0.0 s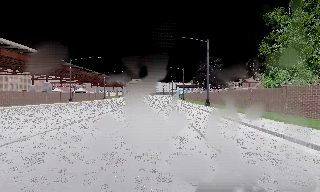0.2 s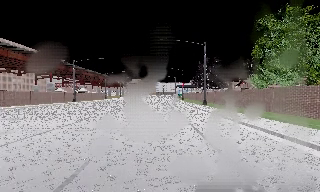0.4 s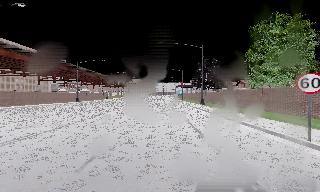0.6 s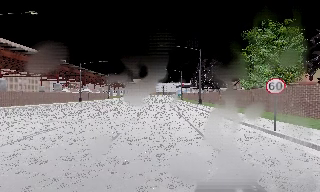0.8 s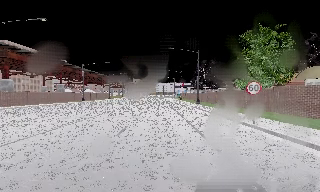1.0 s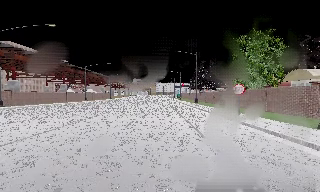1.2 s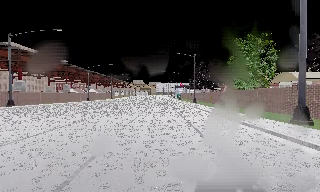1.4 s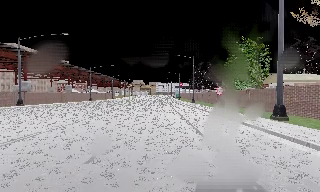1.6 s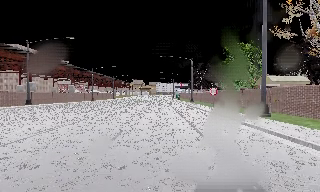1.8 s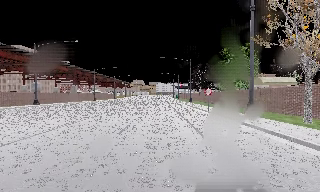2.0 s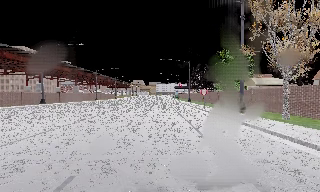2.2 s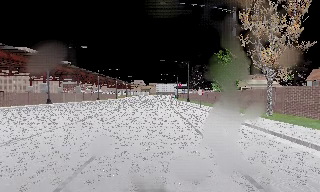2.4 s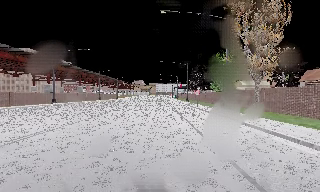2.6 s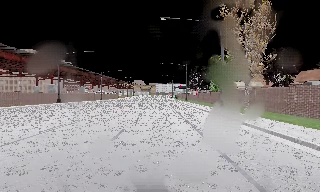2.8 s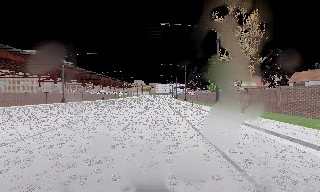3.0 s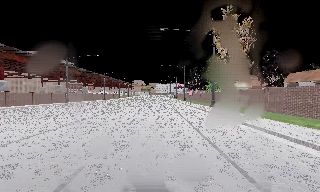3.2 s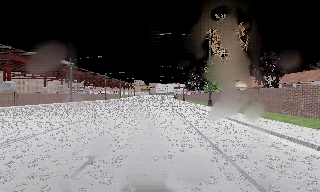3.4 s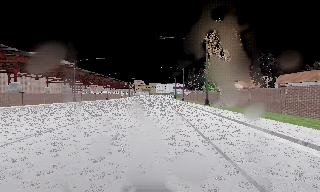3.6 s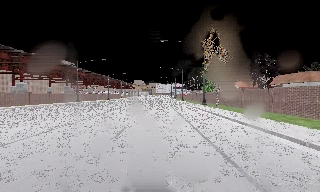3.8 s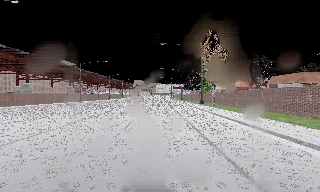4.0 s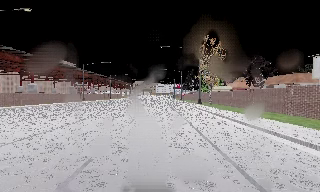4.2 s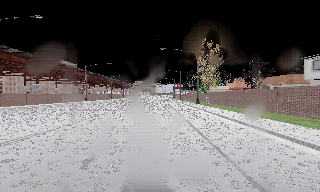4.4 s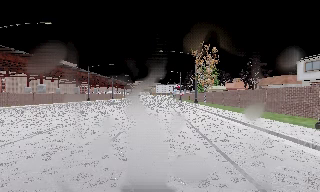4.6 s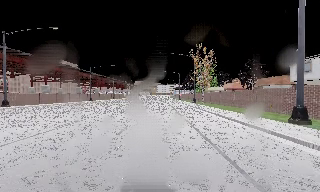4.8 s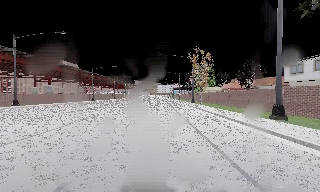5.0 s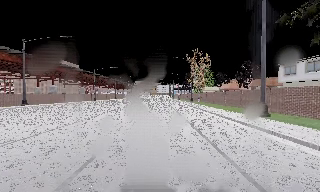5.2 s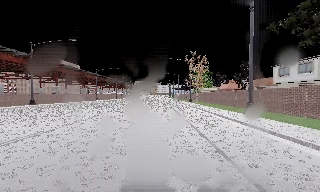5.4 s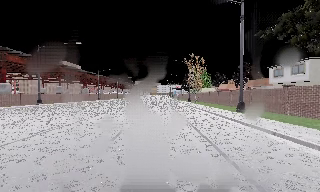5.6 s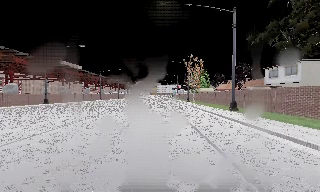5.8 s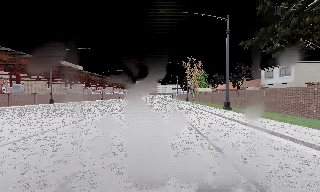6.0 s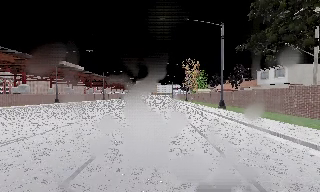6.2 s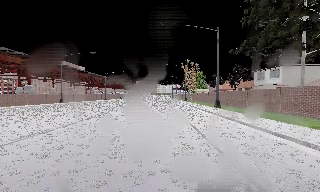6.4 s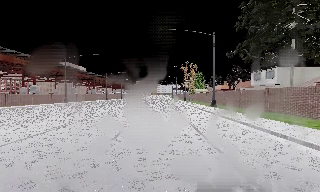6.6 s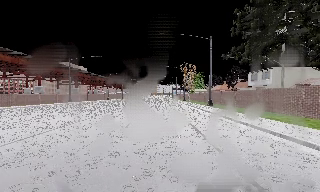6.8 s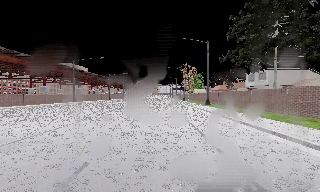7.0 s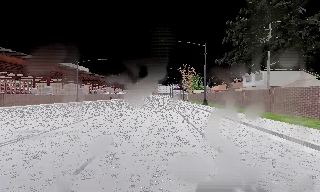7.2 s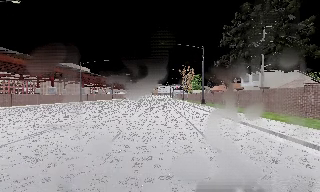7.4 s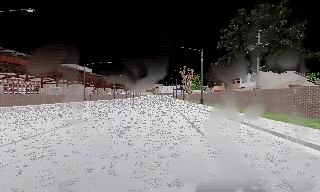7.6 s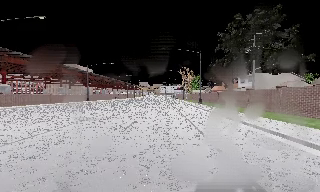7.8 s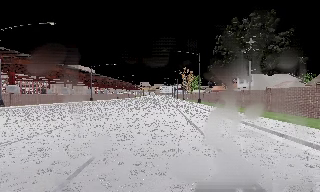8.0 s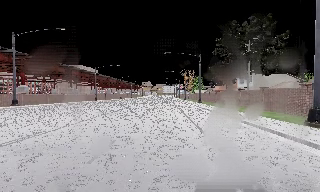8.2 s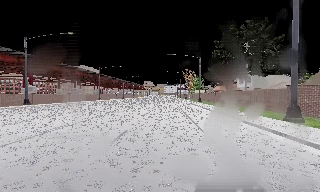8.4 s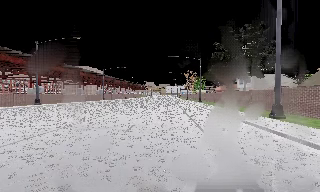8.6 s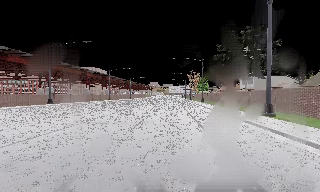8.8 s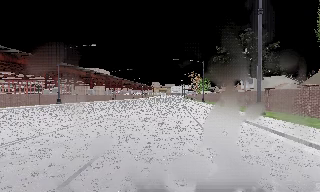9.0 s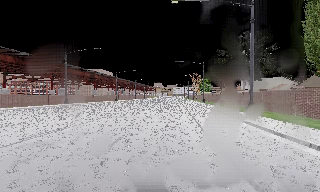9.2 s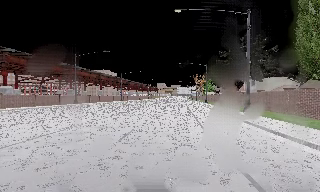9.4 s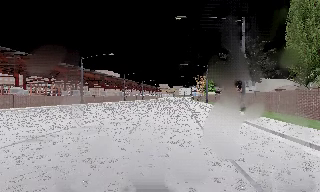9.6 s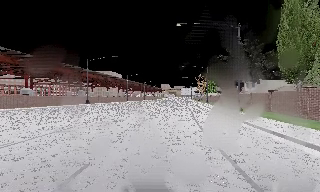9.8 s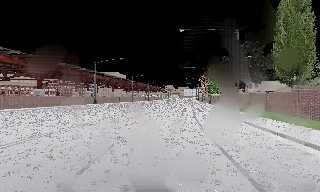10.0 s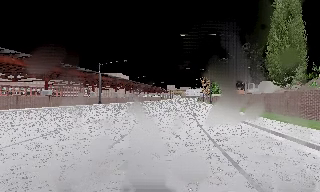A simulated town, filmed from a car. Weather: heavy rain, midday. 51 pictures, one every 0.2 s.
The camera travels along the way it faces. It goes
backward.
0.0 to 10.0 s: The scene slides to the right, as the camera pans about 10 degrees to its left. It travels backward, about 75 m, so what stands in front gets smaller.
The film runs backward here.
